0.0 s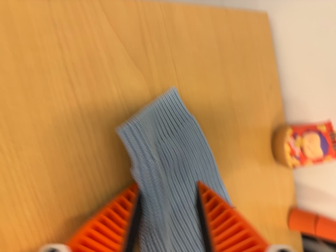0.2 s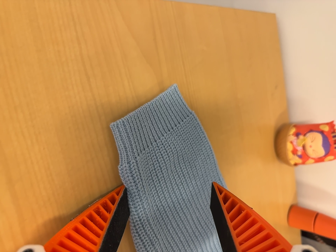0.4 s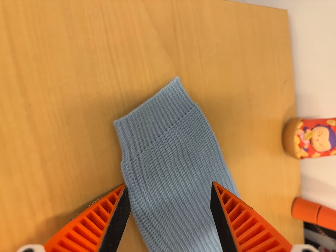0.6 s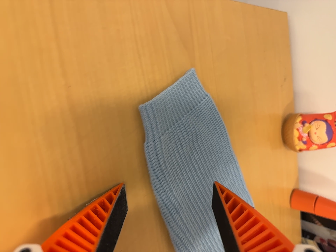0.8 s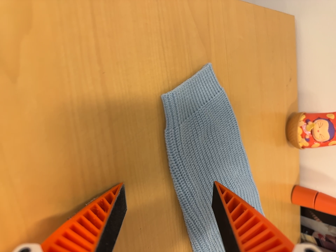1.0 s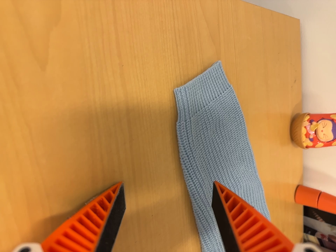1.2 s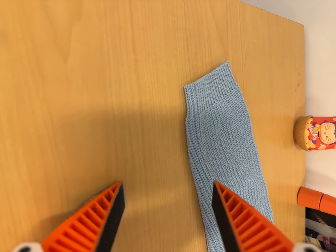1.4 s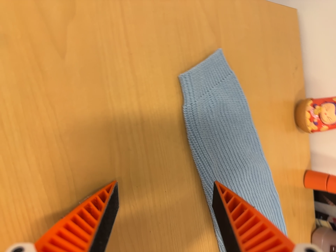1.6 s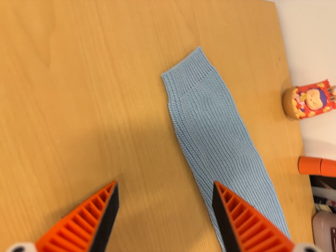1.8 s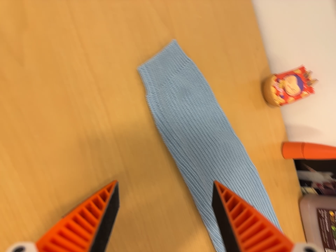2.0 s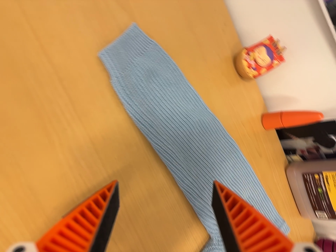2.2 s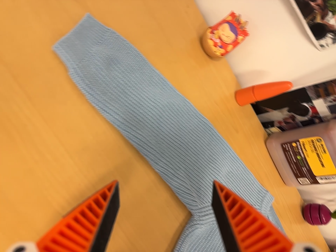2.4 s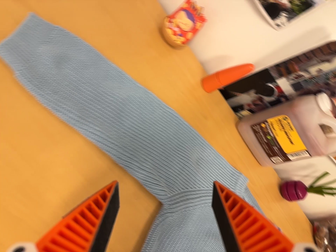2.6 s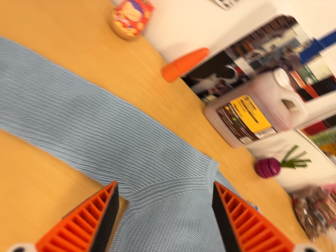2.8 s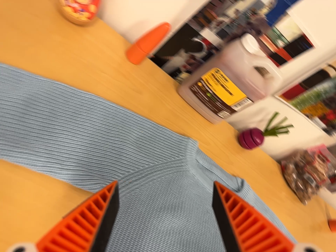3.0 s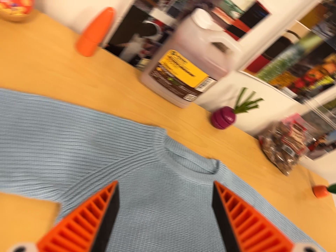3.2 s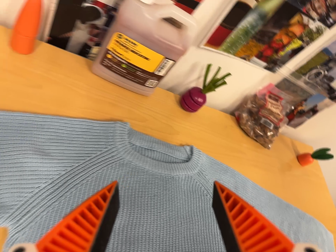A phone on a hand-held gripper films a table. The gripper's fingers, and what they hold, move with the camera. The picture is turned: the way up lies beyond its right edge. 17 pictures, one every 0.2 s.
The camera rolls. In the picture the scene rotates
counterclockwise.
0.0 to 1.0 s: The camera travels backward, to its left and toward the bottom of its view, about 12 cm, so what stands in front gets smaller.
1.0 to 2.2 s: The camera travels to its right, toward the bottom of its view and backward, about 12 cm, so close, fixed things drift to the left. It rolls about its line of sight by about 25 degrees, and the scene rotates counterclockwise.
2.2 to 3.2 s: The scene slides to the left, as the camera pans about 10 degrees to its right. It travels to its right, about 26 cm, so close, fixed things drift to the left. Its aim tips toward the bottom of its view by about 15 degrees, and the scene shifts upward. It rolls about its line of sight by about 40 degrees, and the scene rotates counterclockwise.
The film runs backward here.
